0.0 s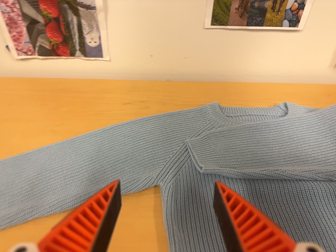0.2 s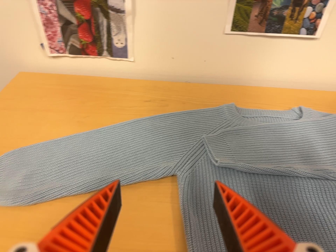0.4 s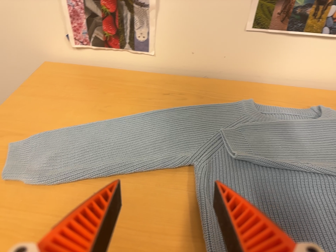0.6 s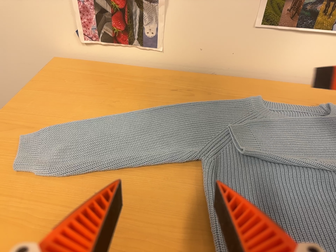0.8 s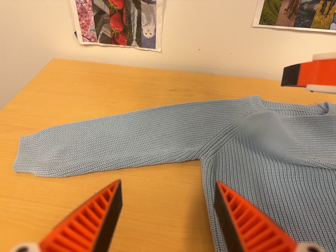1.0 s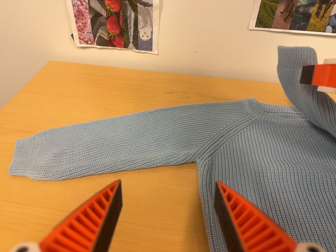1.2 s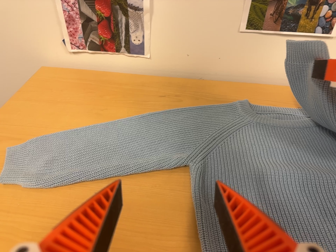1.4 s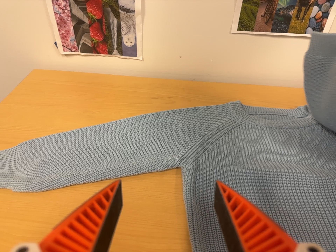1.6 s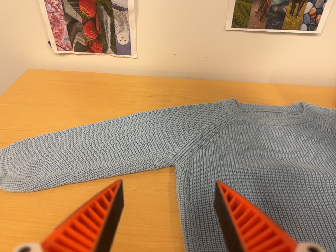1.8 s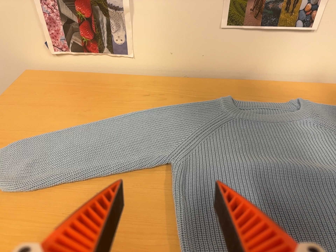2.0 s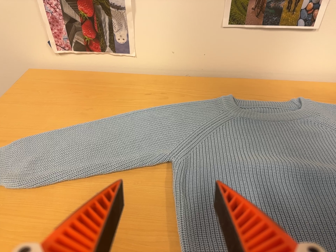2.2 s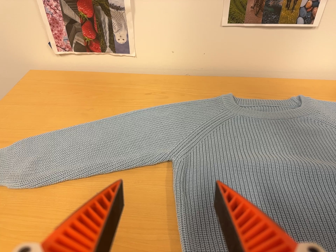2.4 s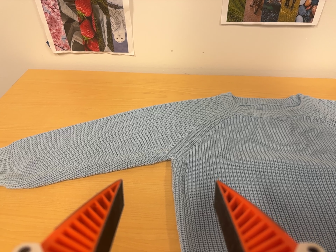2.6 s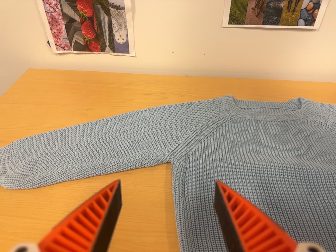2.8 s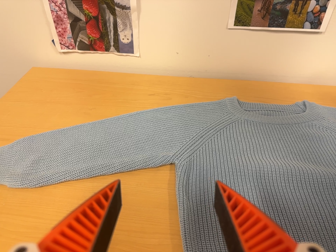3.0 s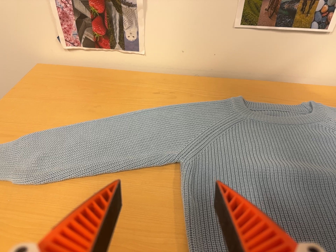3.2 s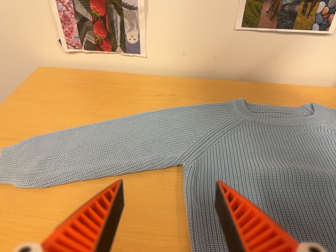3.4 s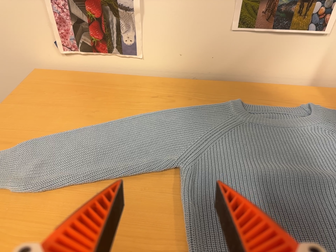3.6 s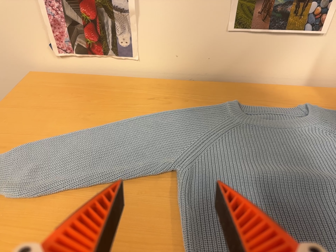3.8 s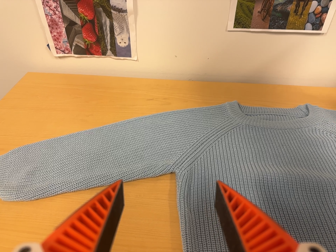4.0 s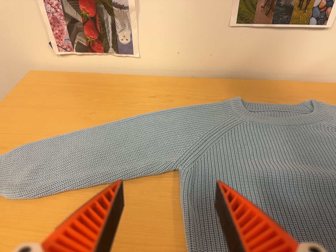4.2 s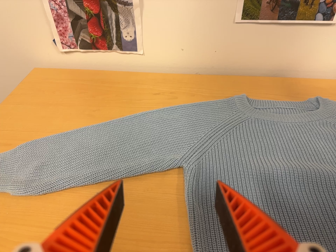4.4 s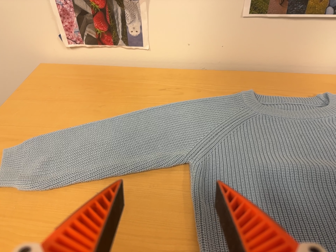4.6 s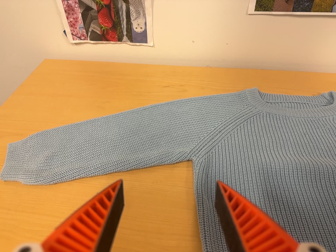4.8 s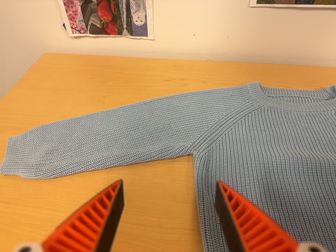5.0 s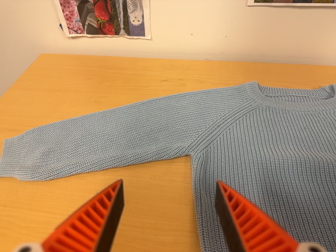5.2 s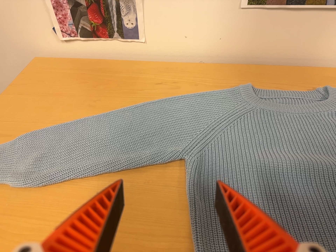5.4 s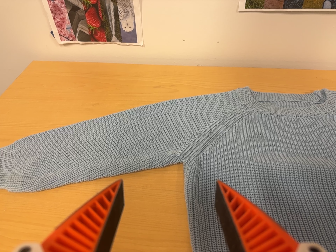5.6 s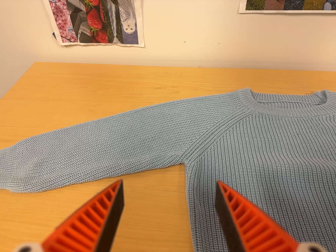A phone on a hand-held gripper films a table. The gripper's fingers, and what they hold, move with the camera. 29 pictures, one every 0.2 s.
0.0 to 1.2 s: The camera travels backward, about 6 cm, so what stands in front gets smaller.
1.2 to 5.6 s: The camera shifts only a little, or ends up much as it began.
The film runs backward here.
